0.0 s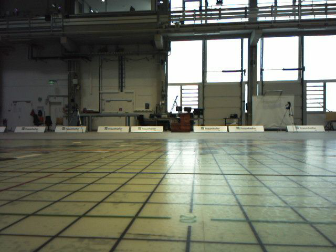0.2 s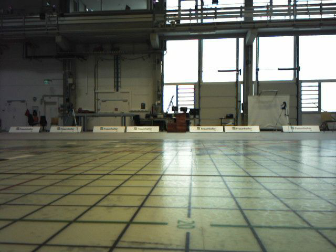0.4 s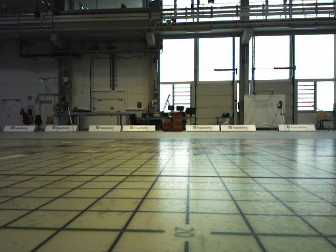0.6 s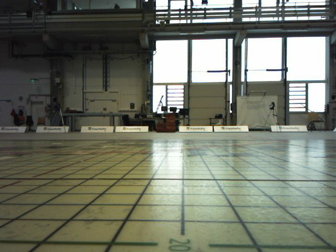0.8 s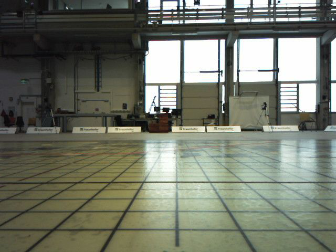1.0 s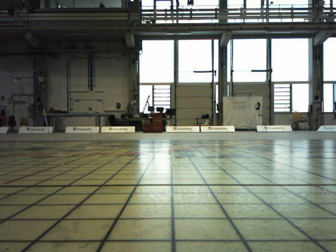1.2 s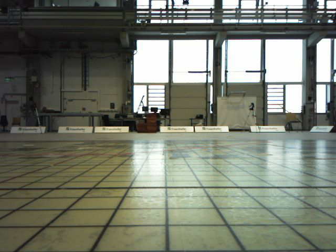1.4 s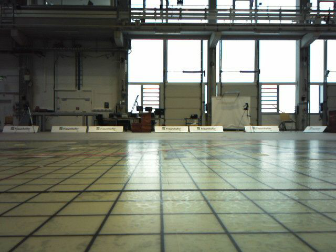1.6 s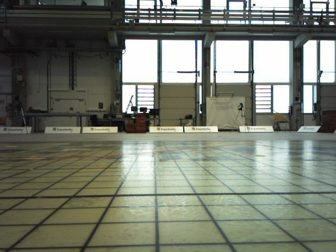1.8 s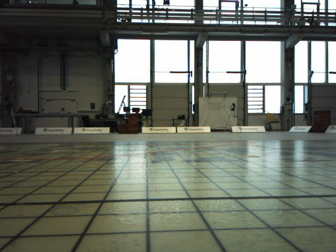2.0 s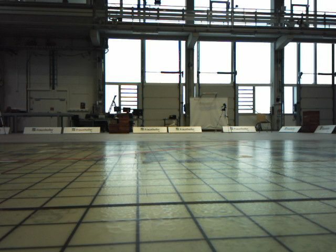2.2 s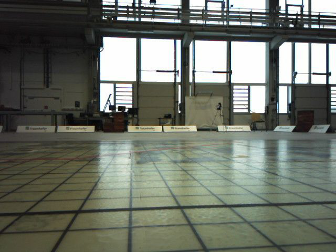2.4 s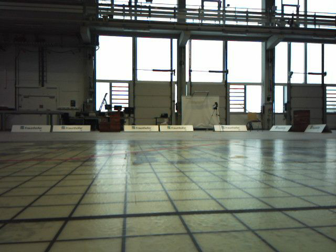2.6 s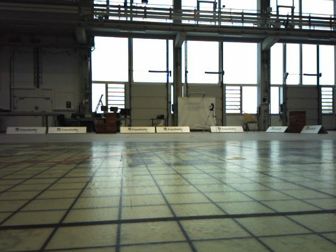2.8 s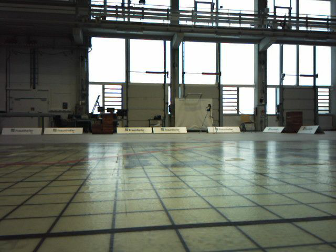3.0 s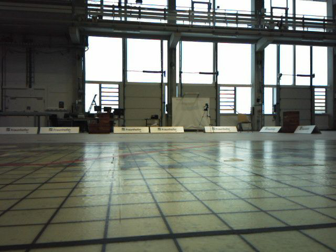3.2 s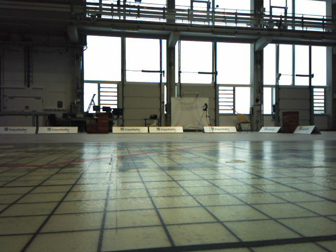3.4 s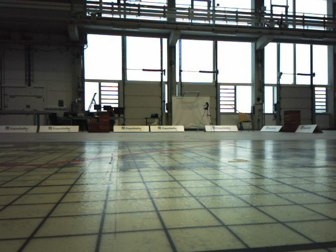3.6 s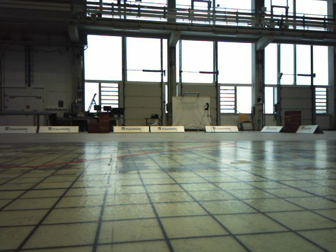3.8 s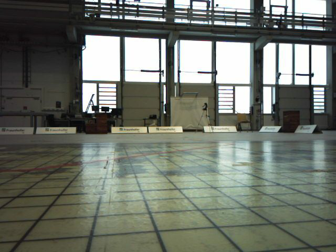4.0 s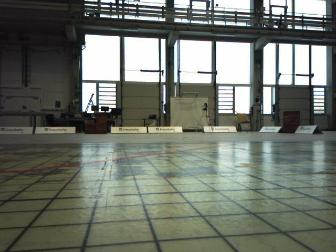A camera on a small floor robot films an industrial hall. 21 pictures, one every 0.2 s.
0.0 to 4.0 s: The camera swings to its right by about 15 degrees, and the scene slides to the left. It travels forward, about 0.8 m, so what stands in front looms larger.
The film runs forward here.
